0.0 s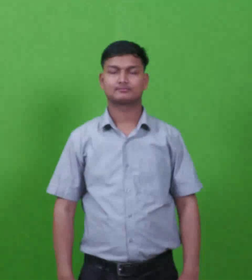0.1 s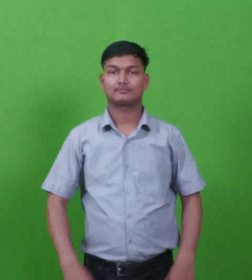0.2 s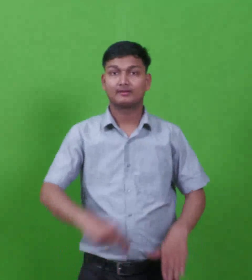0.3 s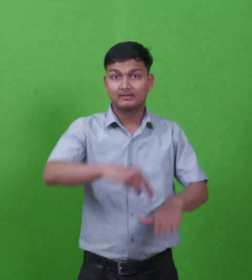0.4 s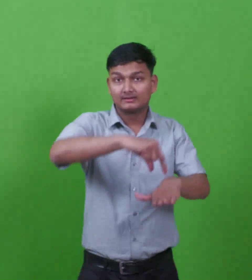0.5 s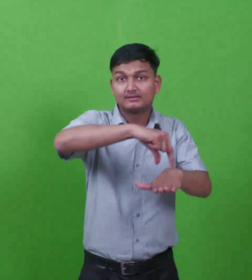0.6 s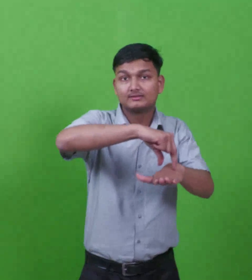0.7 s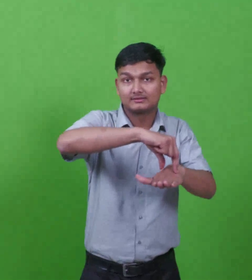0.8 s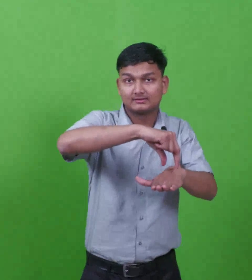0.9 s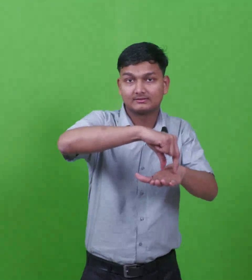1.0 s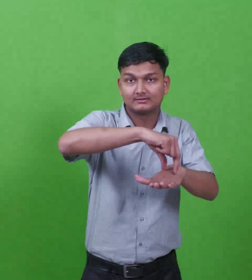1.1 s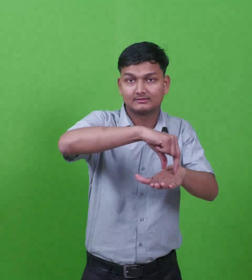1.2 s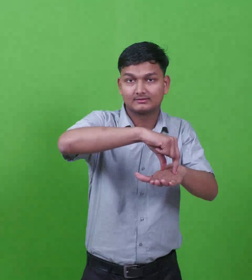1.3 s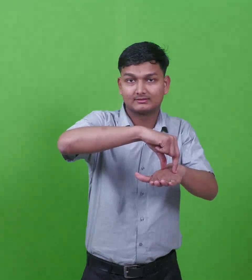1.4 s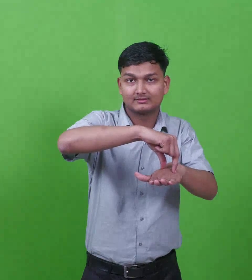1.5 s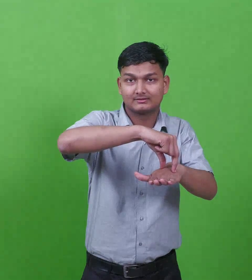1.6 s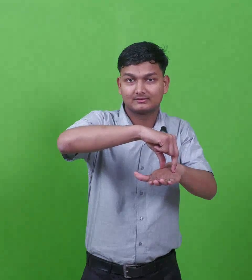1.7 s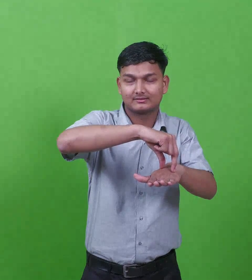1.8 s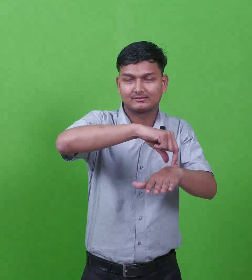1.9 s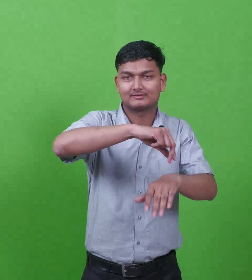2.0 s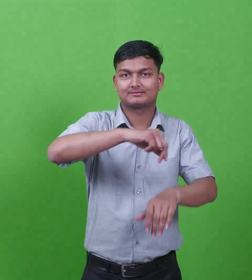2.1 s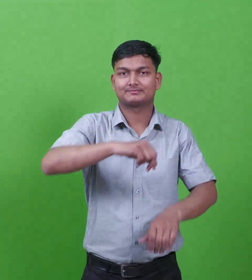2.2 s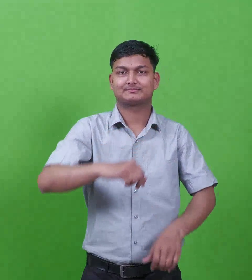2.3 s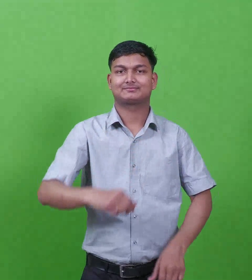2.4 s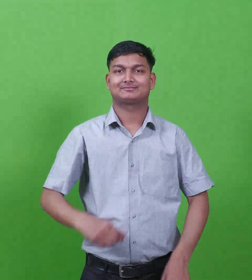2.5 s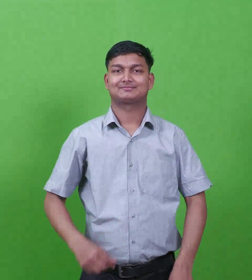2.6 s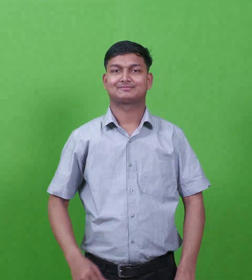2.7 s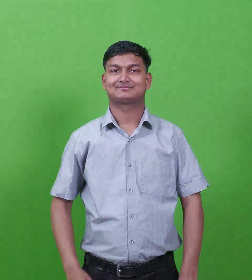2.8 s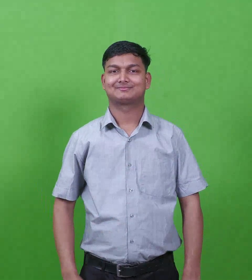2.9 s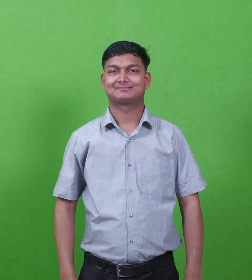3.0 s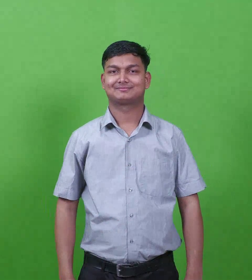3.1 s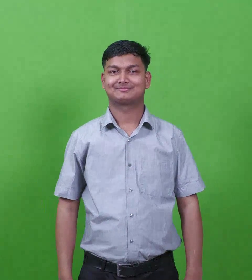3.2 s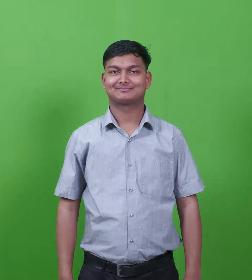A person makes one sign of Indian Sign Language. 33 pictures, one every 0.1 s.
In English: eliezer
